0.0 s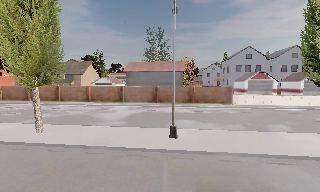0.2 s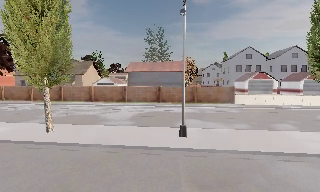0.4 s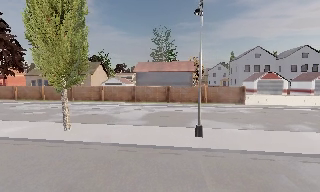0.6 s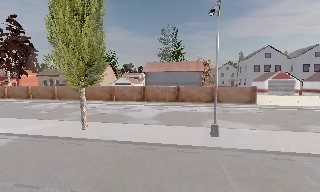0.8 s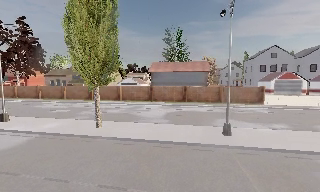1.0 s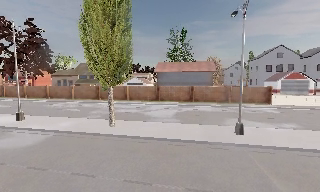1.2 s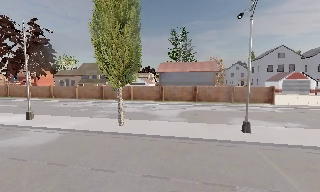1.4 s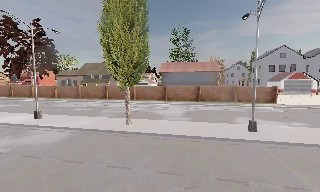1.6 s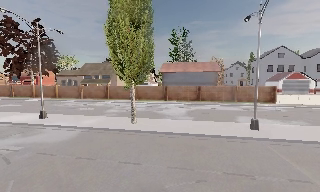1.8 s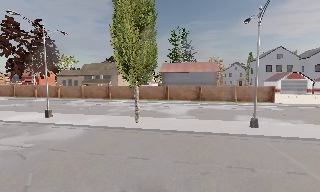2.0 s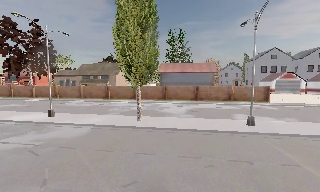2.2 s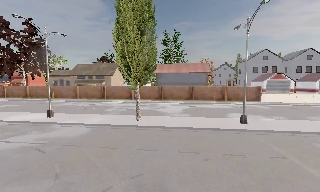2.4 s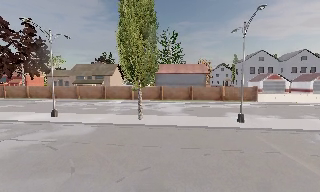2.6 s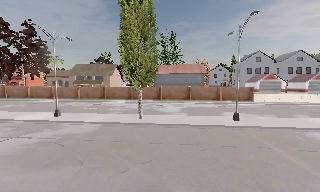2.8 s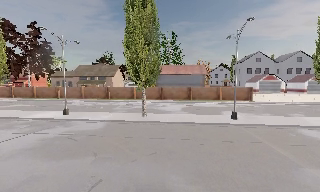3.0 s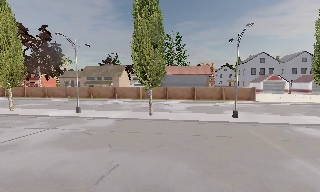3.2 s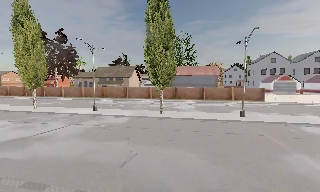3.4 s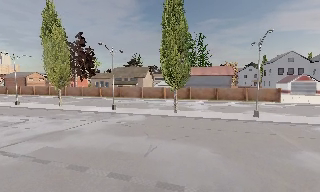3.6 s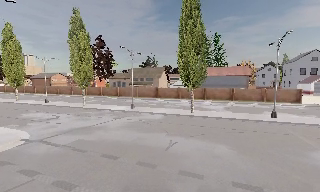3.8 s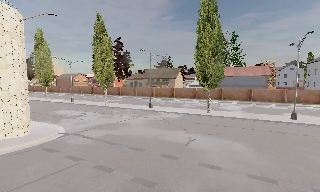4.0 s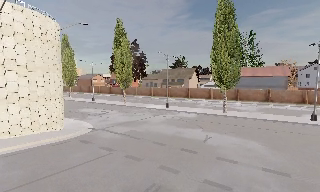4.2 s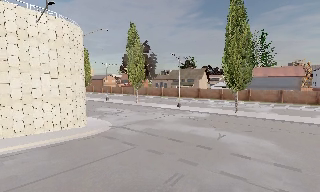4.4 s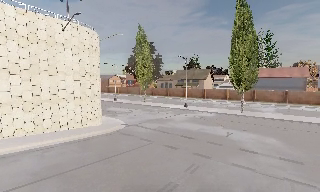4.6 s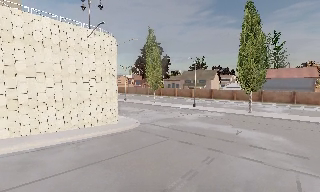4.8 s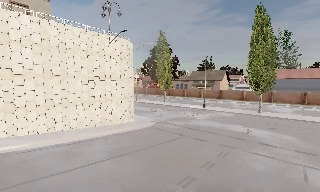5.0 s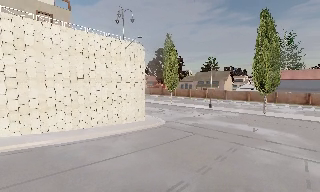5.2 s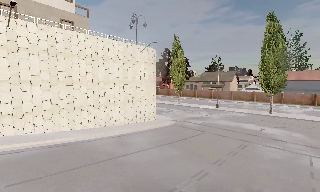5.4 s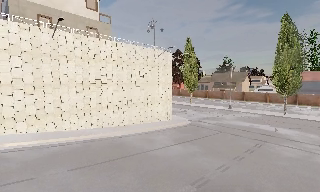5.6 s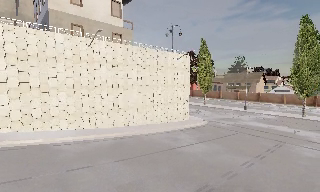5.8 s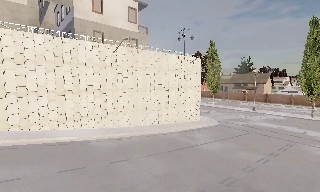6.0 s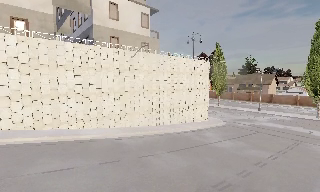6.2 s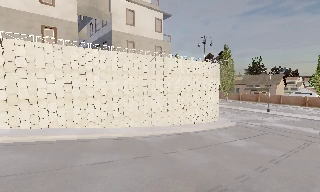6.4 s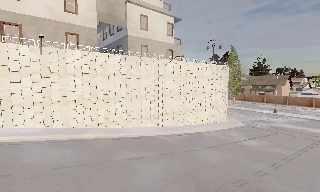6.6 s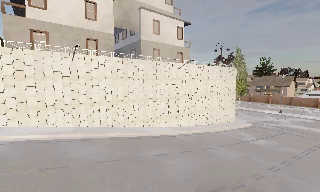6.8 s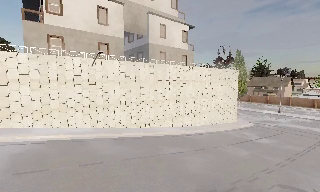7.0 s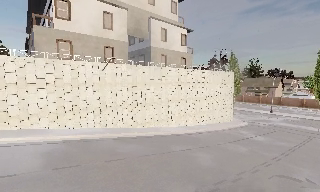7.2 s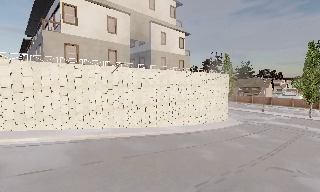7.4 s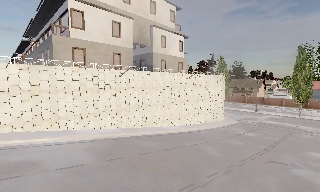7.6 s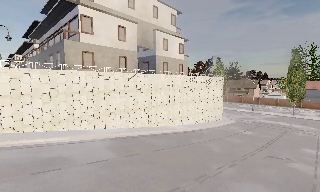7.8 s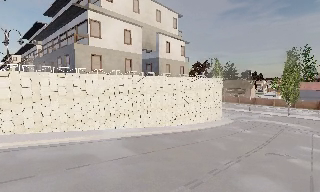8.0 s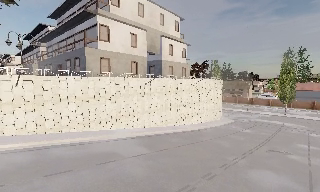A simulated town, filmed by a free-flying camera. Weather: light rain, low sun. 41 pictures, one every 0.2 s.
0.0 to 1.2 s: The camera travels to its left, about 4 m, so close, fixed things drift to the right.
1.2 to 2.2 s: The camera travels to its left and backward, about 3 m, so close, fixed things drift to the right.
2.2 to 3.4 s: The camera travels backward, about 6 m, so what stands in front gets smaller. It gains speed.
3.4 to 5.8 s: The camera swings to its left by about 35 degrees, and the scene slides to the right. It travels backward and to its left, about 15 m.
5.8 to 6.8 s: The camera travels to its left and backward, about 7 m, so close, fixed things drift to the right.
6.8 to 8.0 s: The camera pans to its right, which is clockwise from overhead, by about 10 degrees. It travels to its left and backward, about 8 m, so close, fixed things drift to the right.
The film runs backward here.
